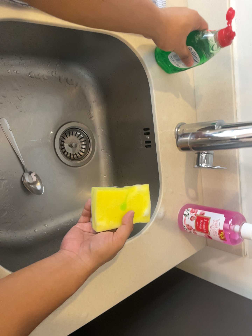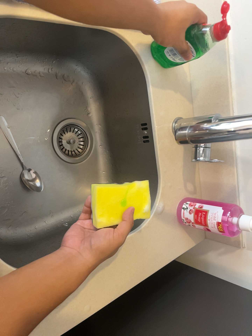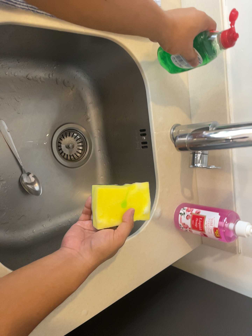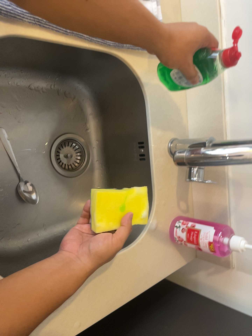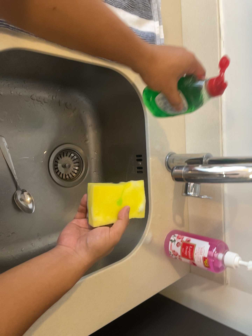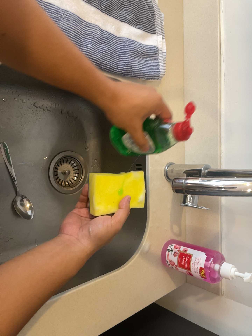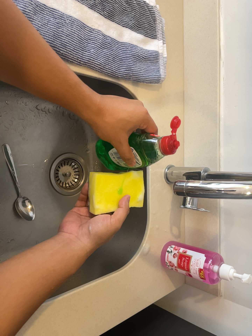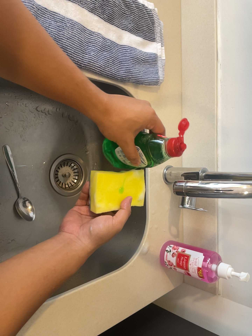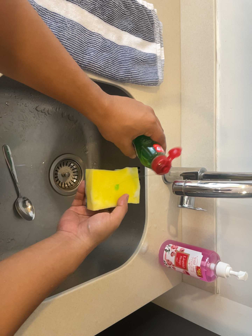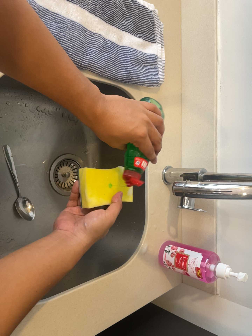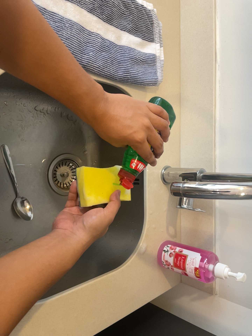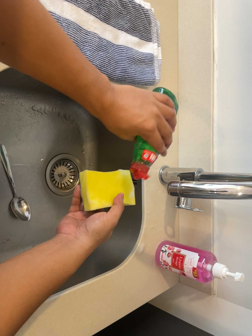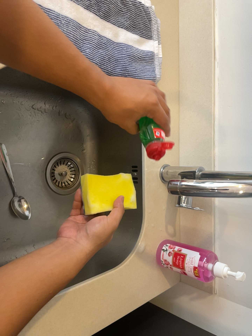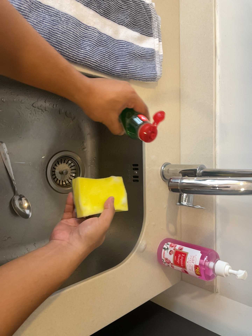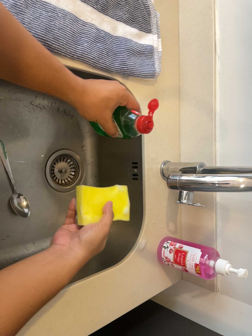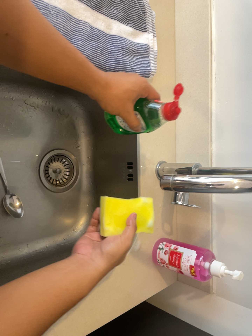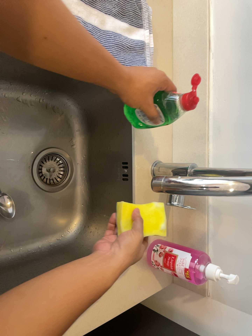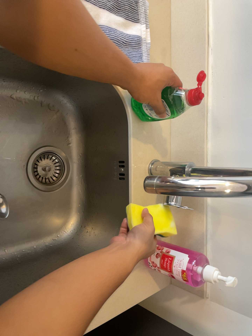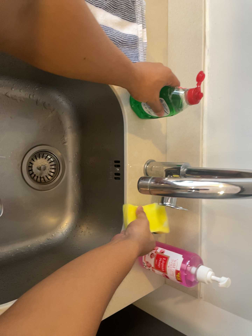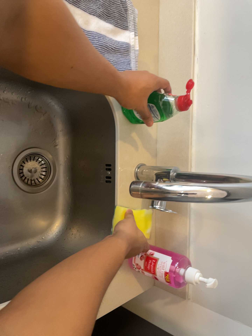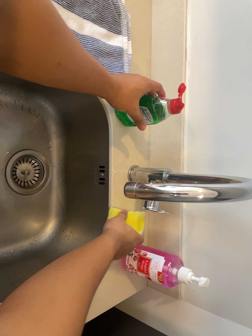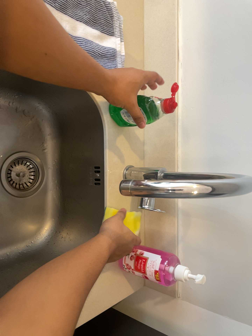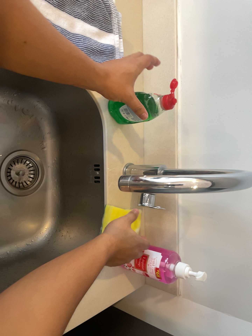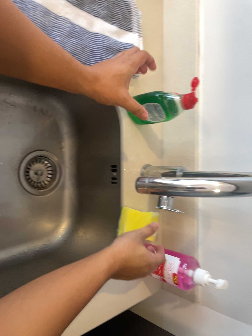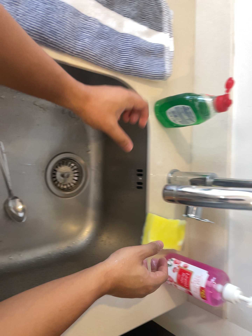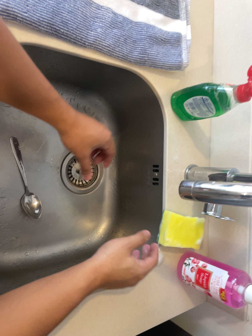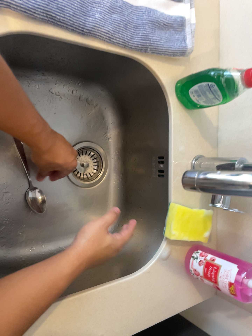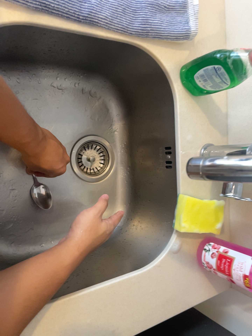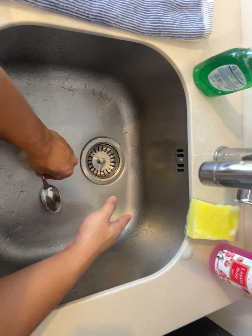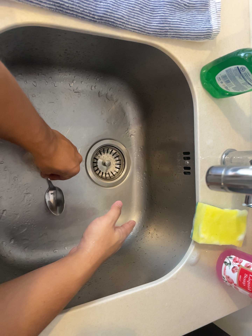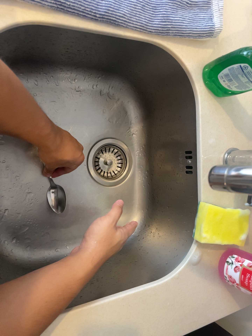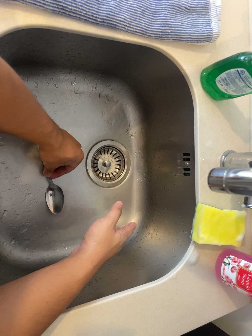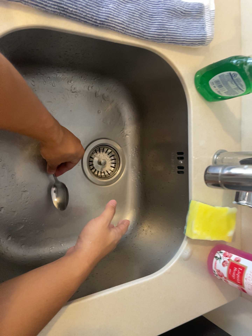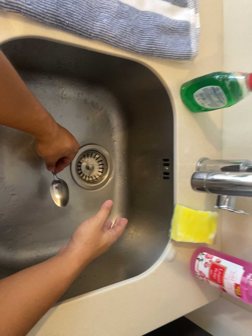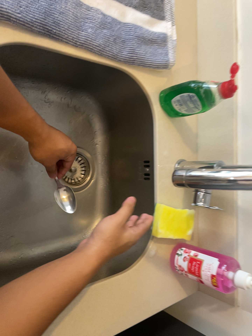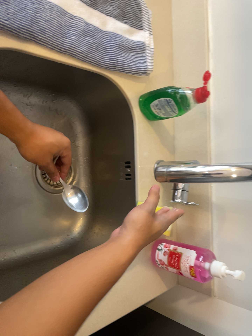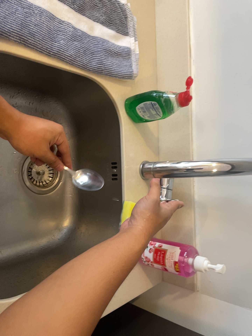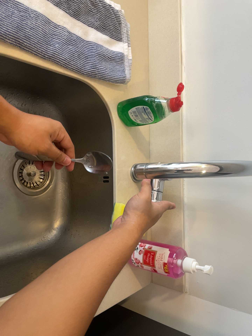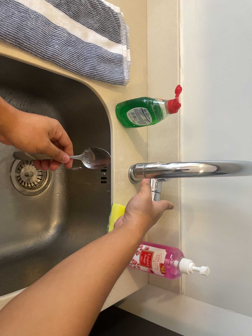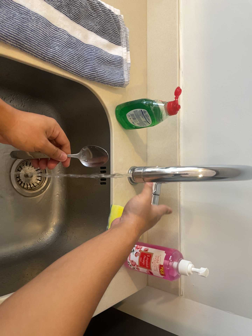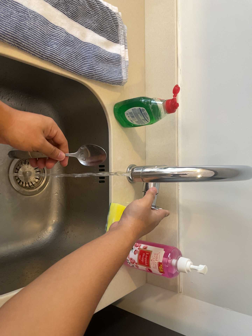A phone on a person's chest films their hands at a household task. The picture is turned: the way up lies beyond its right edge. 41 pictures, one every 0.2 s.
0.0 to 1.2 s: The camera shifts only a little, or ends up much as it began.
1.2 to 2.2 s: The camera keeps its place and its aim.
2.2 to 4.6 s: The camera shifts only a little, or ends up much as it began.
4.6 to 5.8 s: The scene slides to the right, as the camera pans about 20 degrees to its left. It travels forward, about 9 cm, so what stands in front looms larger.
5.8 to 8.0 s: The camera swings to its right by about 25 degrees, and the scene slides to the left. It travels backward and to its left, about 14 cm, so what stands in front gets smaller.
The film runs backward here.
